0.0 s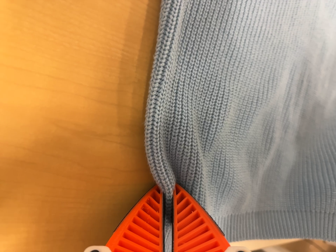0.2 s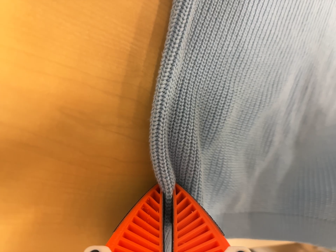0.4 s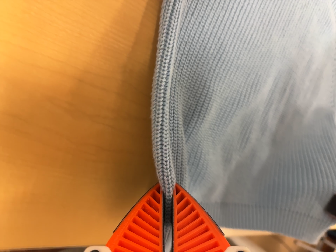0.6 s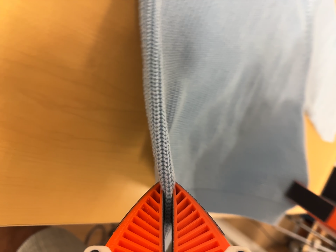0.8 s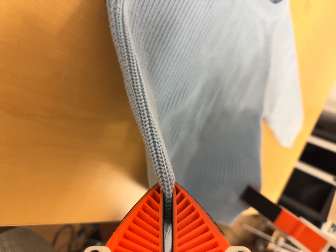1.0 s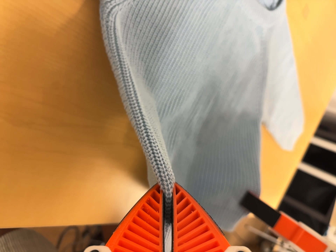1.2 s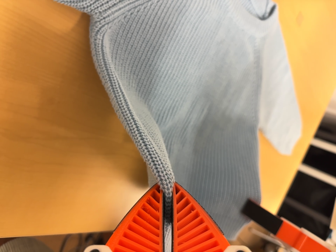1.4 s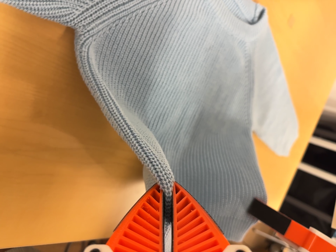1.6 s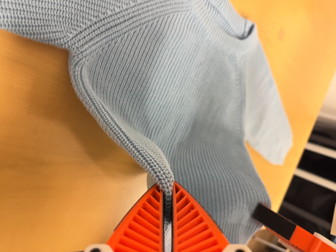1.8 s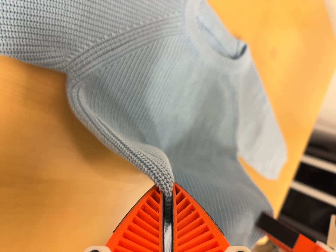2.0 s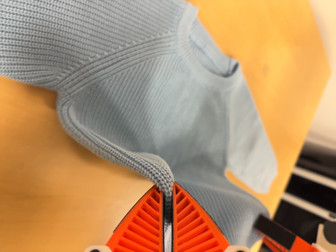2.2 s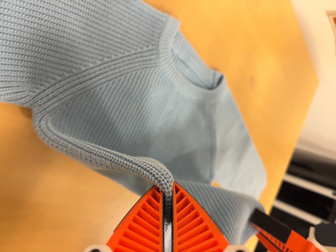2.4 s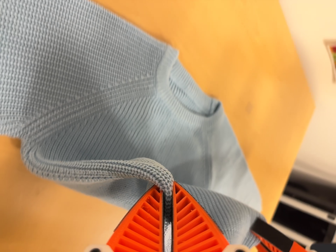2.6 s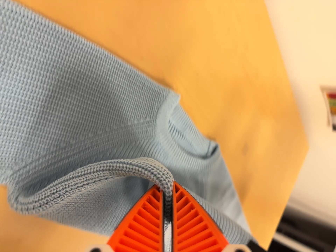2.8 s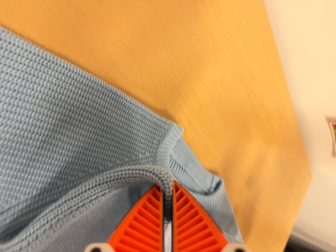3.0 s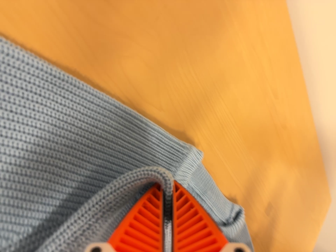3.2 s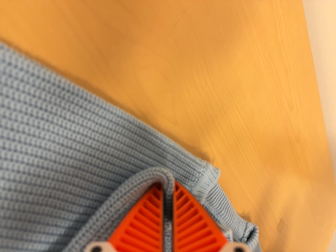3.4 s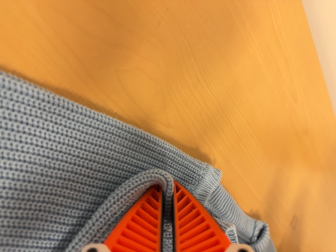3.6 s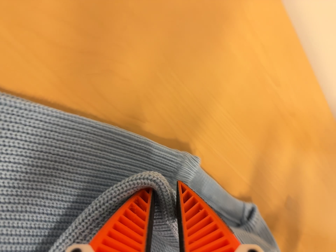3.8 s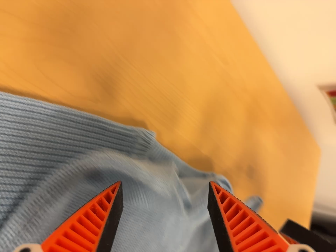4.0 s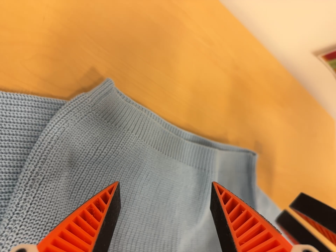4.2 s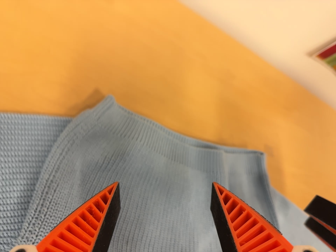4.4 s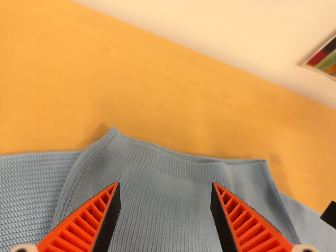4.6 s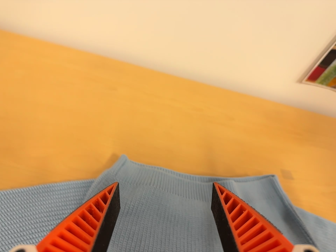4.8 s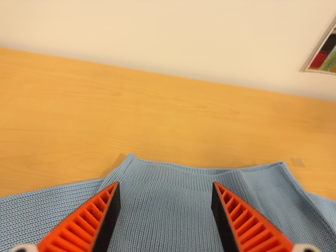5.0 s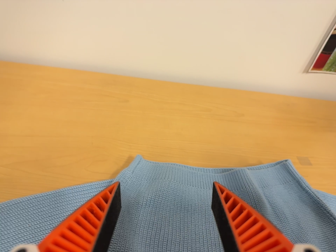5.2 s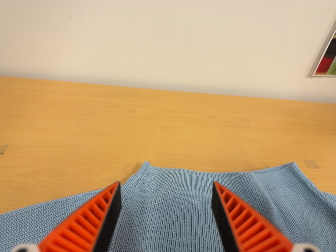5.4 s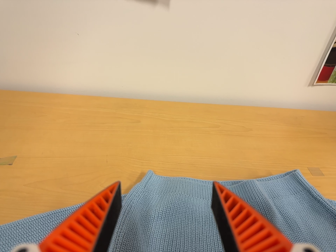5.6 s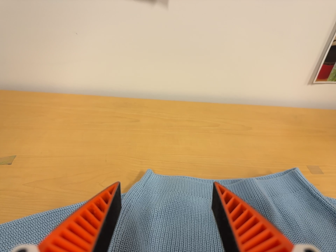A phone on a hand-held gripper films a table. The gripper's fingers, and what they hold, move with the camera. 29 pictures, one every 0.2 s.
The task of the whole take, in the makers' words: fold up.
0.0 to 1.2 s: The camera travels backward and to its right, about 12 cm, so what stands in front gets smaller. It rolls about its line of sight by about 10 degrees, and the scene rotates clockwise.
1.2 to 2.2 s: The camera travels to its right and toward the top of its view, about 8 cm, so close, fixed things drift to the left.
2.2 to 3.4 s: The camera travels forward and toward the top of its view, about 16 cm, so what stands in front looms larger. Its aim tips toward the top of its view by about 15 degrees, and the scene shifts downward.
3.4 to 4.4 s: The camera travels to its right, toward the bottom of its view and backward, about 20 cm. Its aim tips toward the top of its view by about 15 degrees. It rolls about its line of sight by about 40 degrees, and the scene rotates counterclockwise.
4.4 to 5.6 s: The camera pans to its left by about 15 degrees. It travels backward, toward the bottom of its view and to its right, about 12 cm, so what stands in front gets smaller. Its aim tips toward the top of its view by about 20 degrees. It rolls about its line of sight by about 15 degrees, and the scene rotates counterclockwise.
The film runs forward here.
